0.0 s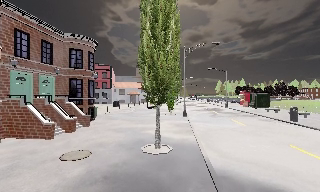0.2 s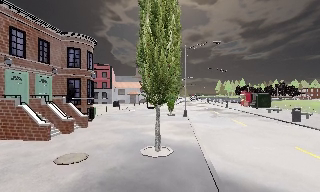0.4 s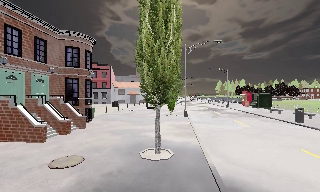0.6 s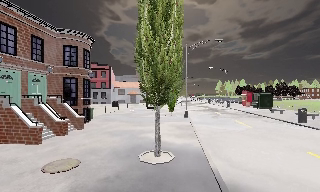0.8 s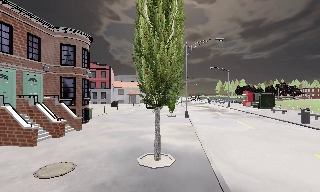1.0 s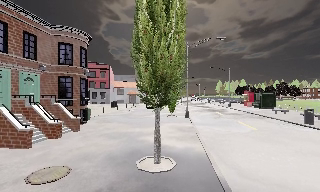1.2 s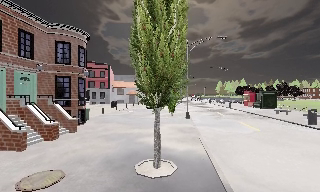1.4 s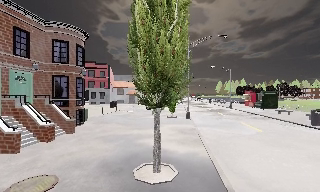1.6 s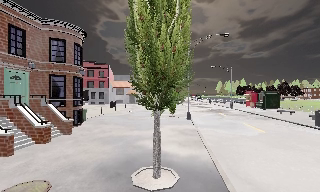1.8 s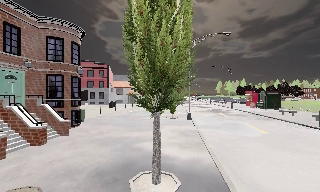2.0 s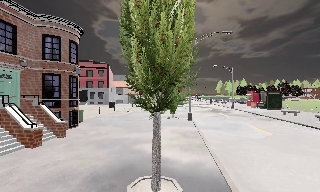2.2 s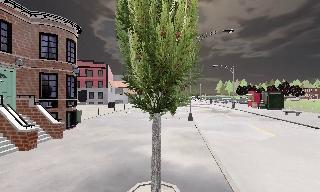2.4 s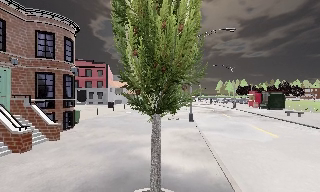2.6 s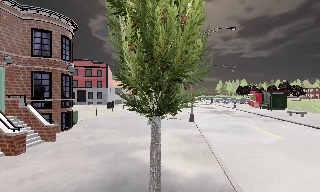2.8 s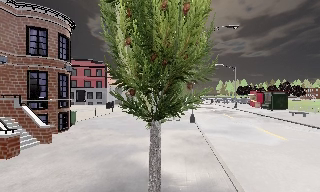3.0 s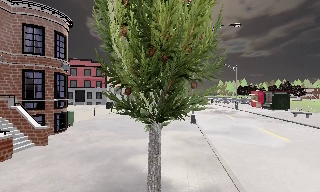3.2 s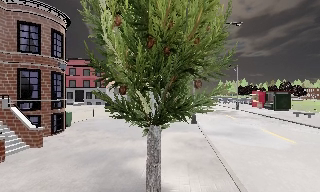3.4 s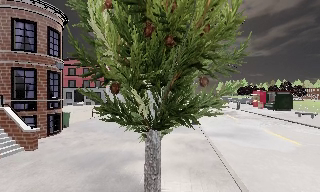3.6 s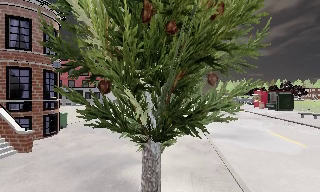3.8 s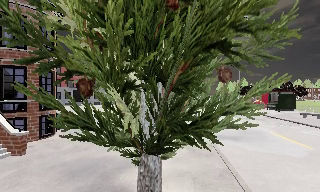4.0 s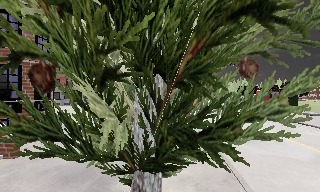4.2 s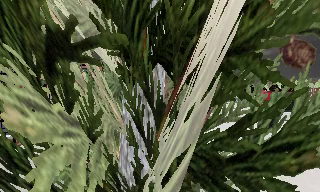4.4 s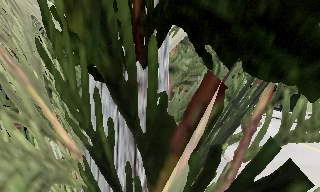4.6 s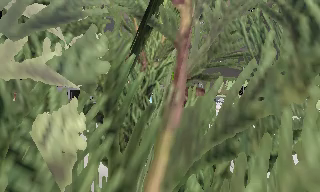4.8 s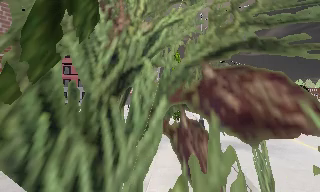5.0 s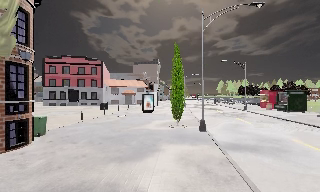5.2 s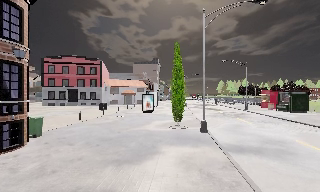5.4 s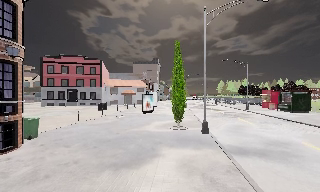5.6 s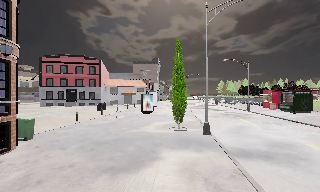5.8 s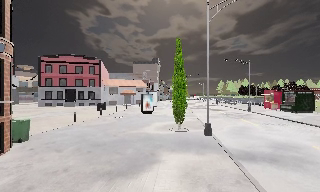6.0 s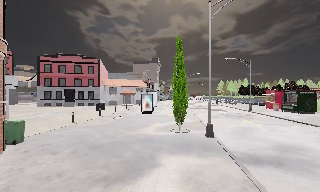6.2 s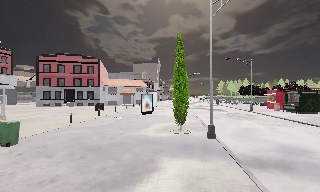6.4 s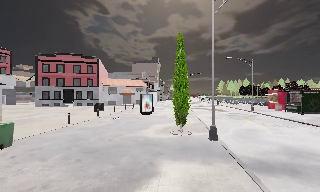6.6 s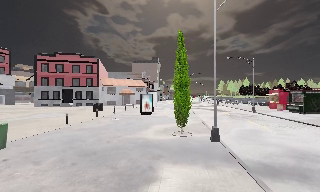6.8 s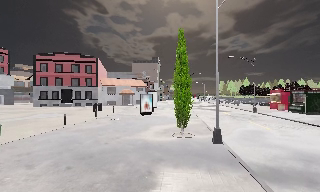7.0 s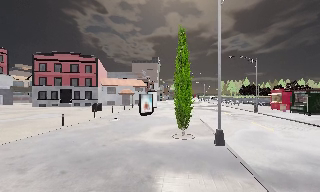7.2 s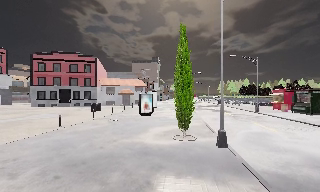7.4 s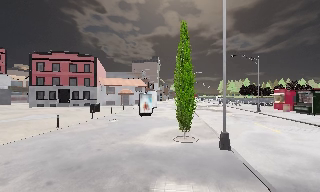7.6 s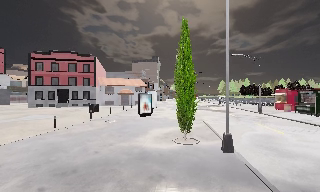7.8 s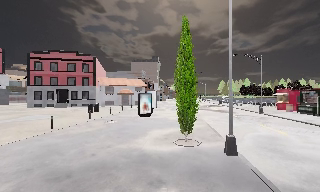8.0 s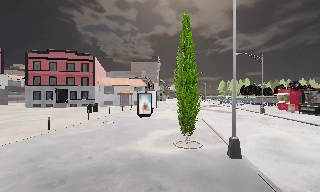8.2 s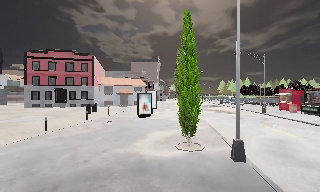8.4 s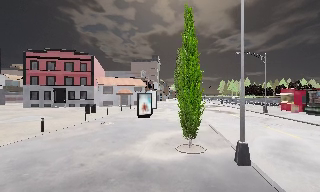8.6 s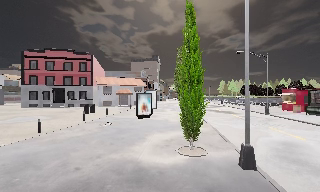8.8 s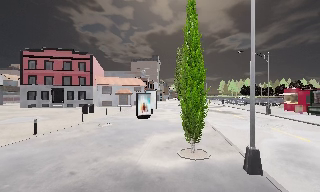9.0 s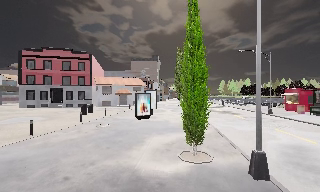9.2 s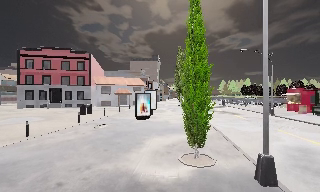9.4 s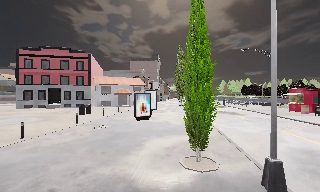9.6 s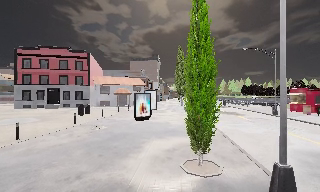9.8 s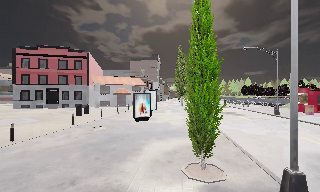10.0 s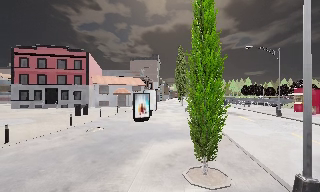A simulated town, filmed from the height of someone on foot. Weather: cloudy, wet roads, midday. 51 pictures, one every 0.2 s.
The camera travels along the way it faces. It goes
forward.
0.0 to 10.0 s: The camera travels forward, about 14 m, so what stands in front looms larger.
The film runs forward here.
